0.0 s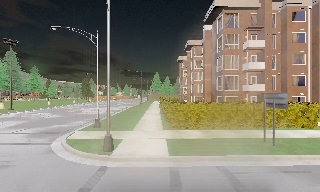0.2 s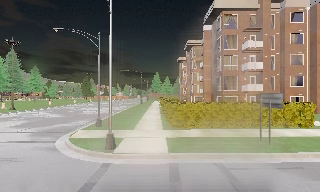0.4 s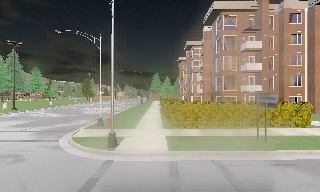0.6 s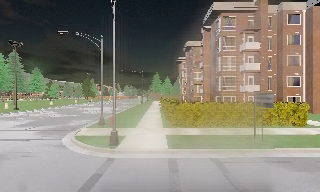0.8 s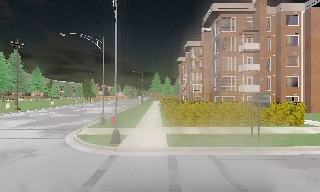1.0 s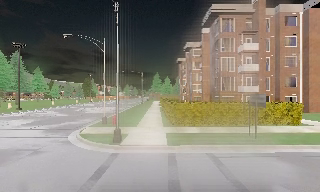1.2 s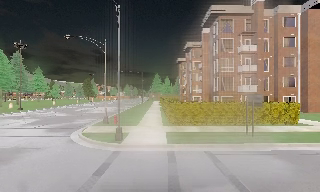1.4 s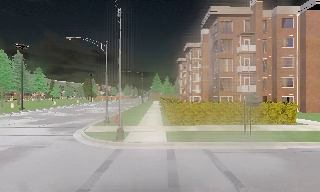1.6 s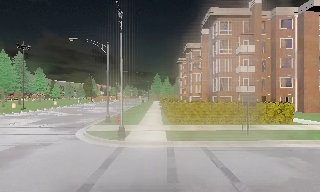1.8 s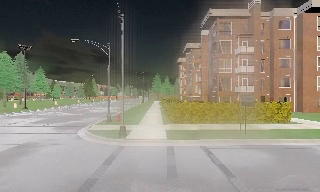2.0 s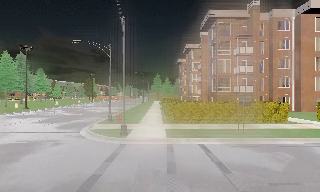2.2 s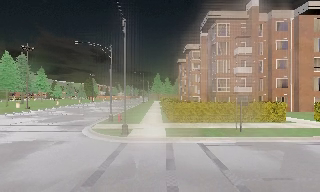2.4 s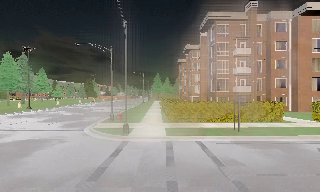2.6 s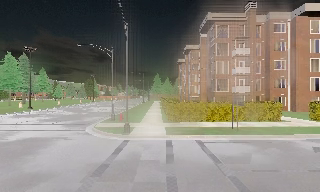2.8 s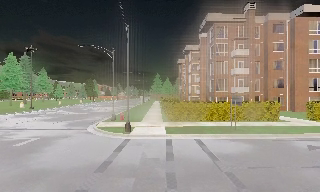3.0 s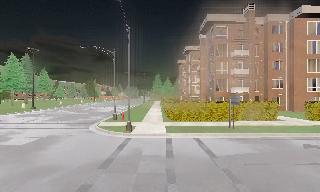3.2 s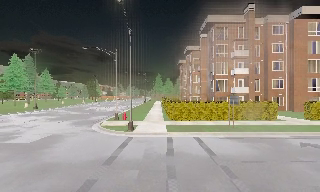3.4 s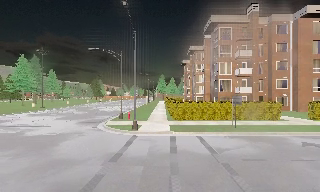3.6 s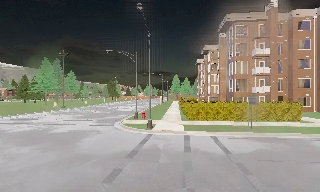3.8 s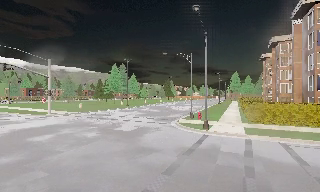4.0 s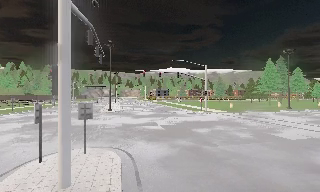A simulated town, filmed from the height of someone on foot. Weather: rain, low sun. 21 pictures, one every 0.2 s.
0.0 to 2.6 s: The camera travels backward, about 4 m, so what stands in front gets smaller.
2.6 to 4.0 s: The camera swings to its left by about 75 degrees, and the scene slides to the right. It travels backward, about 2 m.
The film runs backward here.
